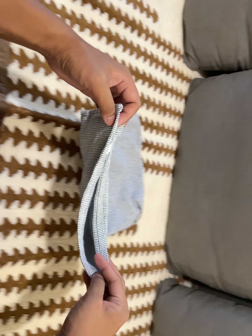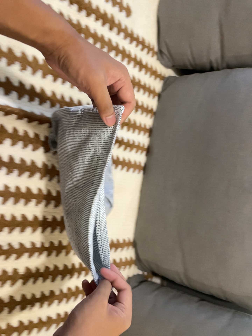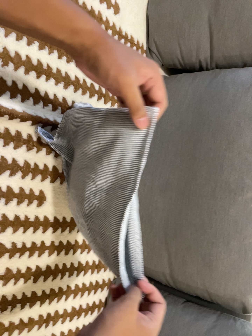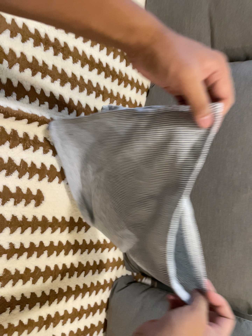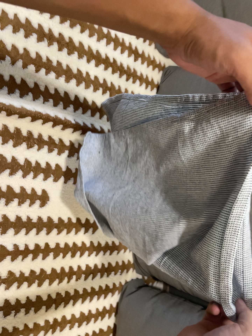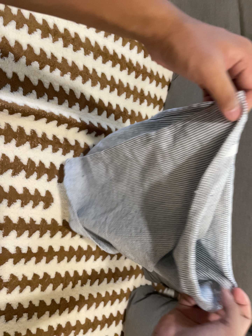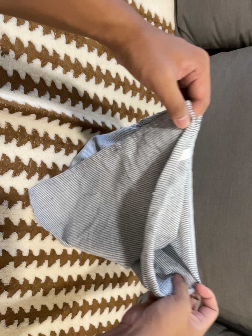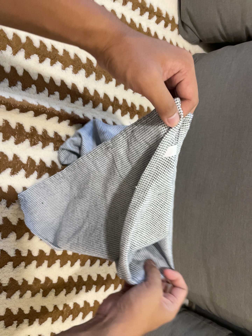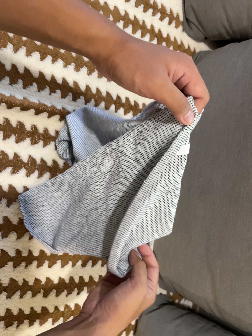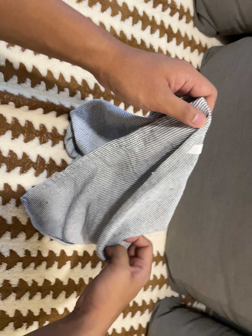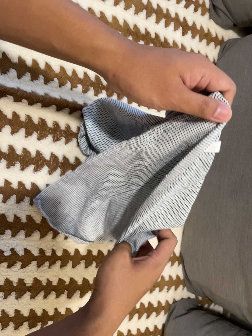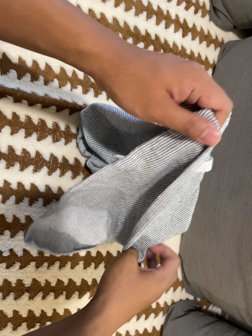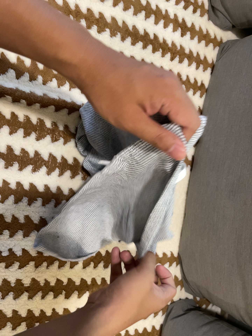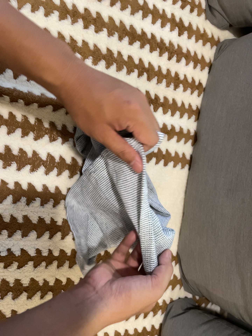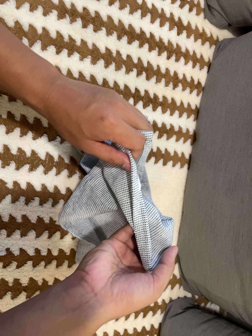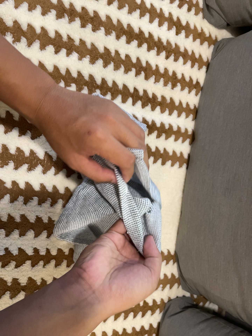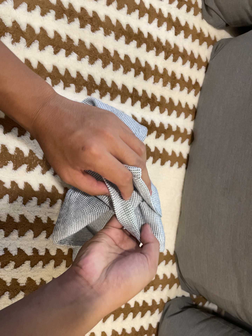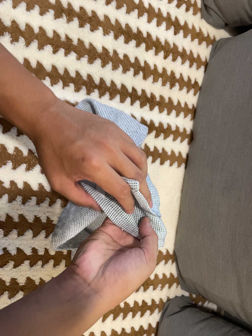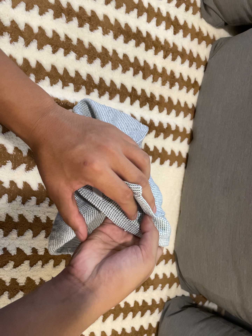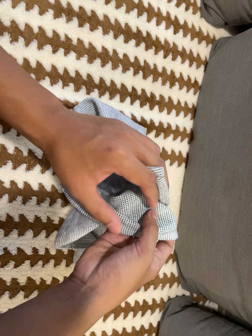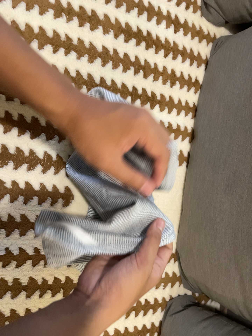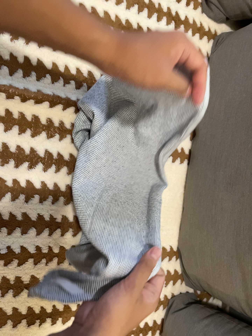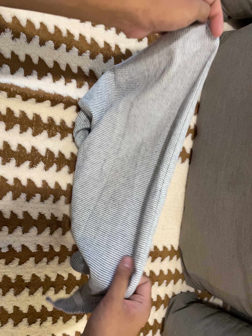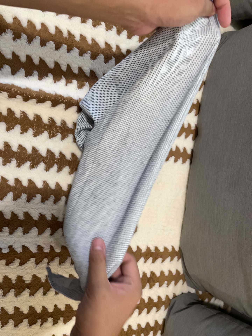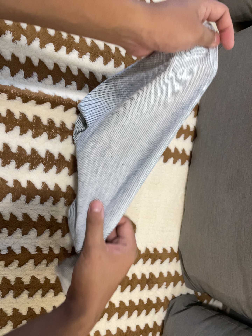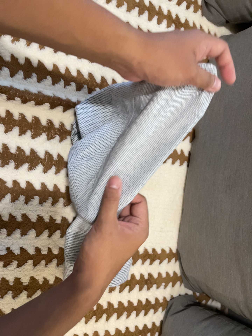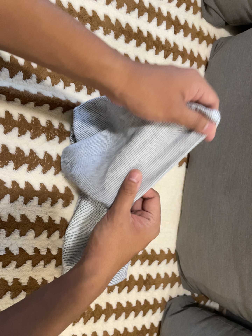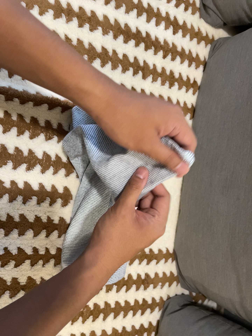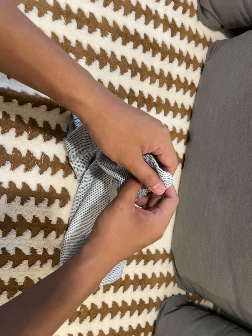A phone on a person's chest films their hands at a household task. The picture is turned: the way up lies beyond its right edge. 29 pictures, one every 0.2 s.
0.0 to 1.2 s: The camera travels to its right and forward, about 16 cm.
1.2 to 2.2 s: The camera travels forward, about 6 cm, so what stands in front looms larger.
2.2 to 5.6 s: The camera keeps its place and its aim.
The film runs backward here.
